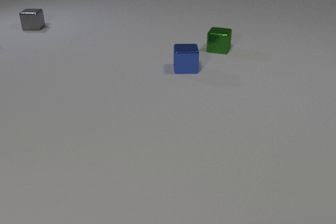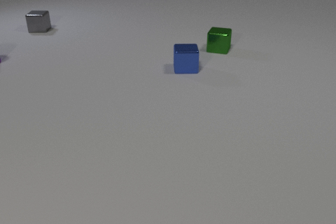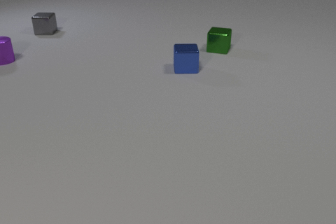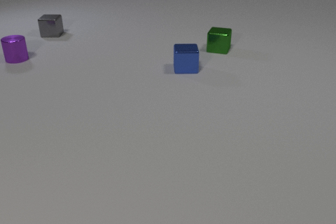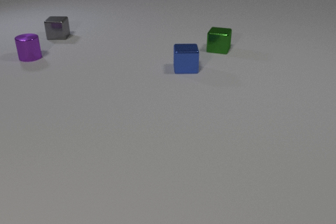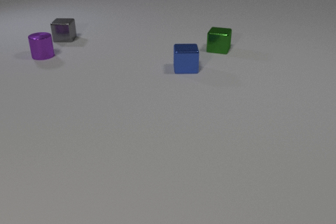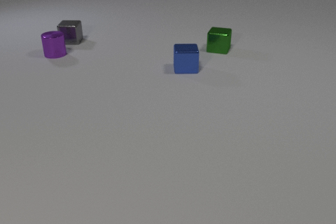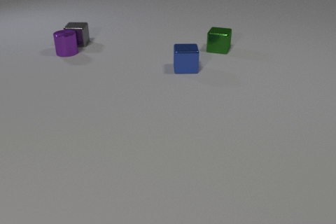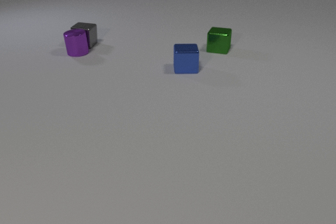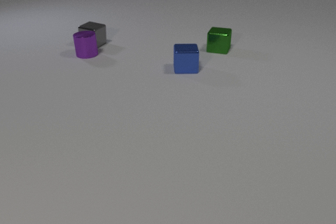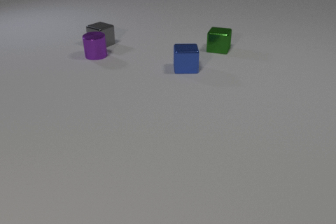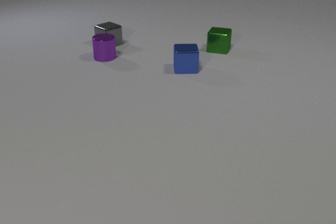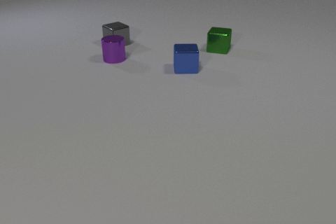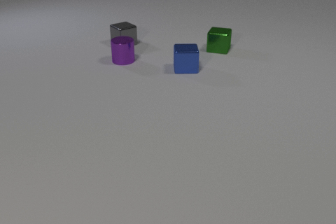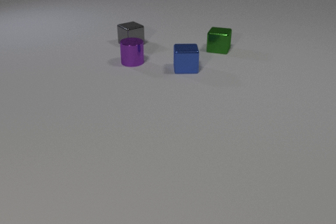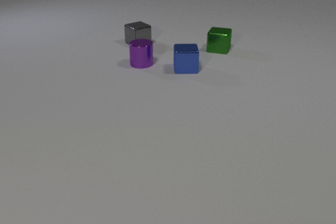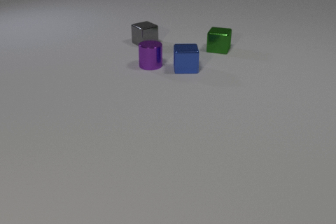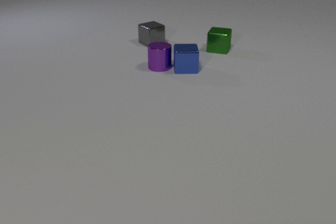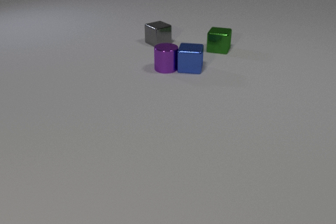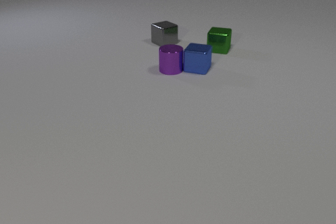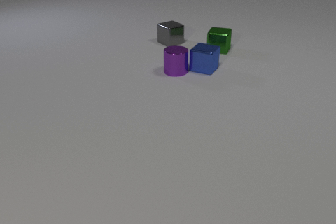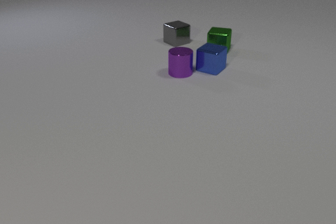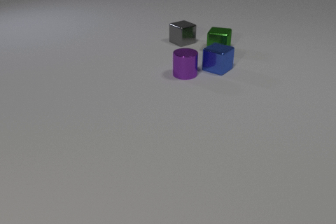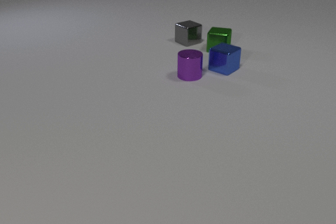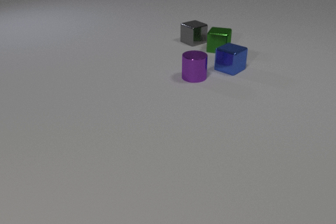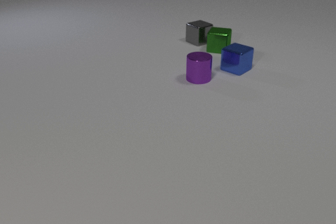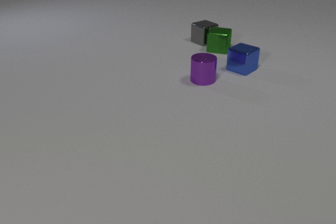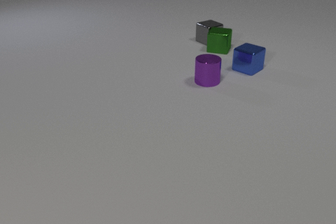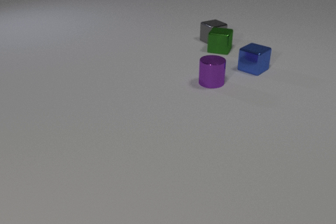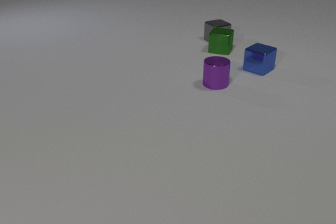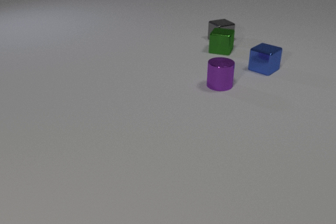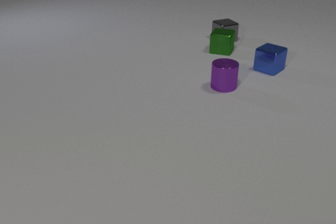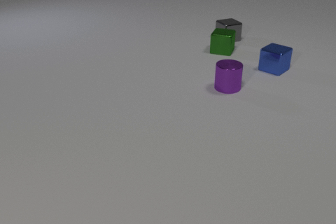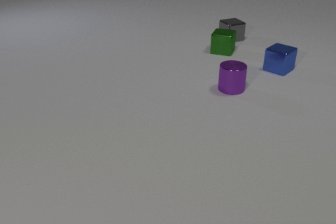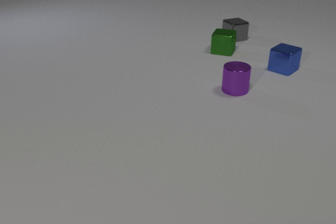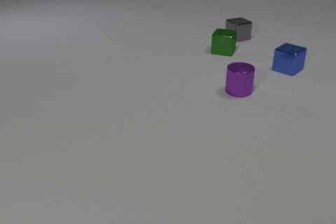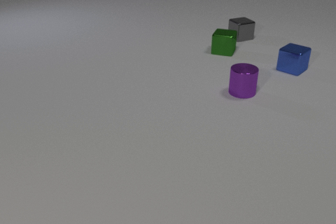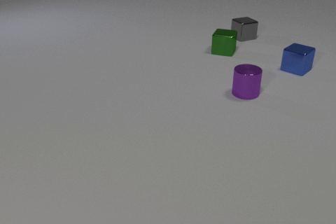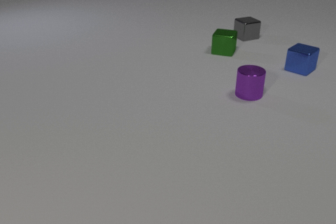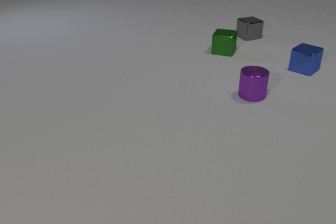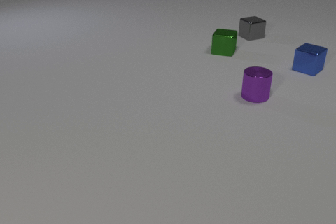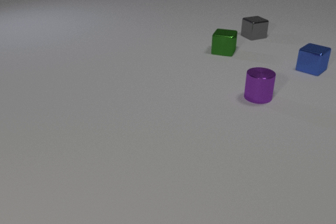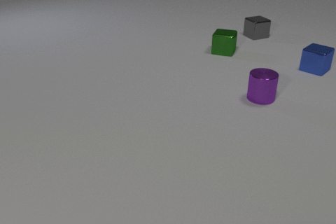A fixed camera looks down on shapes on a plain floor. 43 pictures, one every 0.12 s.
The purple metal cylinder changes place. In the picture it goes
to the right.
The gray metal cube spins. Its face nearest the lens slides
to the left.
0.00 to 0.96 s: The purple metal cylinder comes in at the left edge, slides to the right. The gray metal cube slides toward the camera and to the right. The purple metal cylinder and the gray metal cube collide.
0.96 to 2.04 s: The purple metal cylinder slides to the right and toward the camera. The gray metal cube slides to the right, spins so that its near face slides to the left, clockwise seen from above.
2.04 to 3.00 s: The purple metal cylinder slides to the right and toward the camera. The gray metal cube slides to the right. The blue metal cube slides to the right, spins so that its near face slides to the left, clockwise seen from above. The purple metal cylinder and the blue metal cube collide.
3.00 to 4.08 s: The purple metal cylinder slides to the right and toward the camera. The gray metal cube slides to the right. The blue metal cube slides to the right. The green metal cube slides toward the camera and to the right. The gray metal cube and the green metal cube collide.
4.08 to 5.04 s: The purple metal cylinder slides to the right and toward the camera. The gray metal cube slides to the right and away from the camera. The blue metal cube slides to the right.
How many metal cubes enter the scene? 0.
How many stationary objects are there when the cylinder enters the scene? 2.
What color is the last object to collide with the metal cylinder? blue.
